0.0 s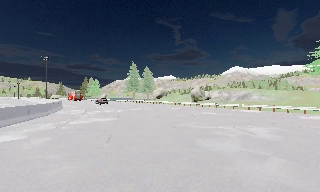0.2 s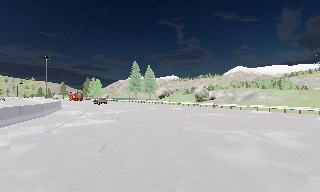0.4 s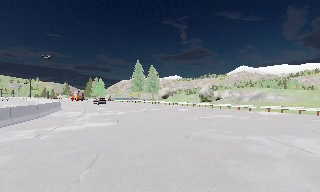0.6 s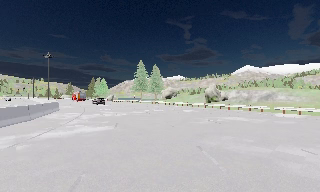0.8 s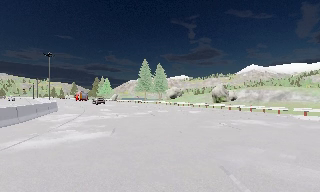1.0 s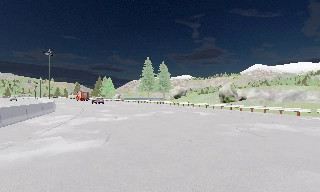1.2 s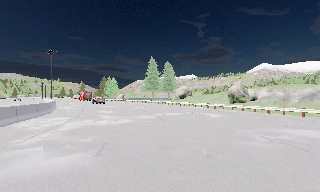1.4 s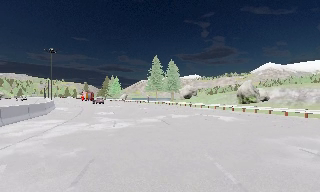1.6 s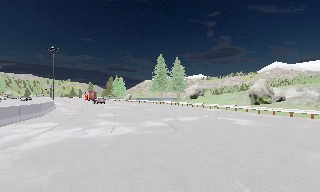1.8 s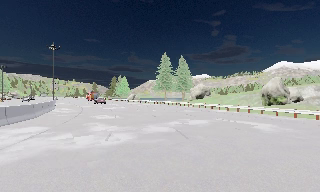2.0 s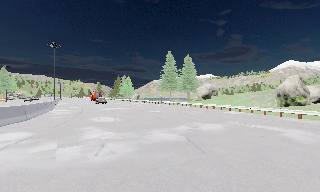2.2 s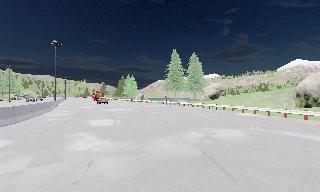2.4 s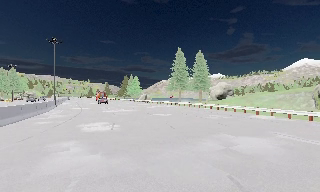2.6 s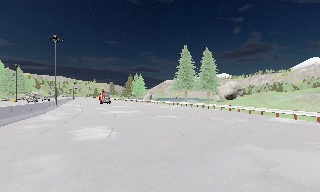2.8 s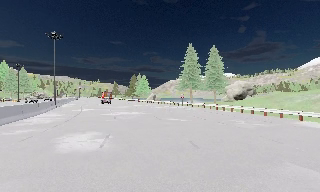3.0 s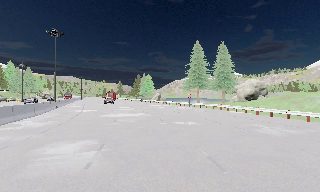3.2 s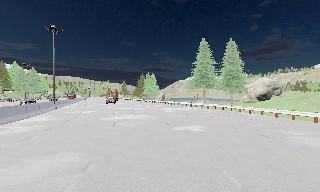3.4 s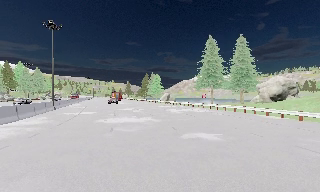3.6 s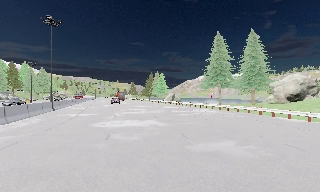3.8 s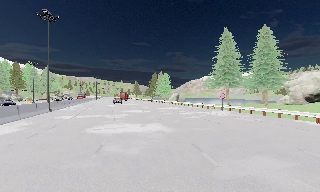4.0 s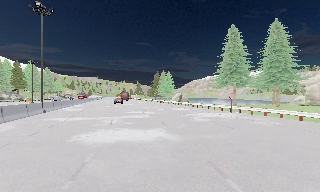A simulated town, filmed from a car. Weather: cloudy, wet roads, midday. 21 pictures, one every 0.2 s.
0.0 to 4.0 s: The camera pans to its left, which is counterclockwise from overhead, by about 30 degrees. It travels forward, about 35 m, so what stands in front looms larger.
The film runs forward here.
